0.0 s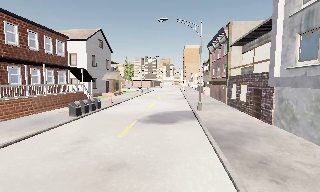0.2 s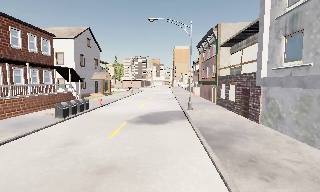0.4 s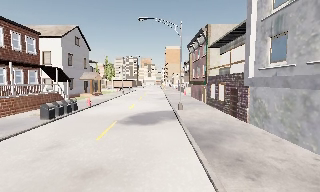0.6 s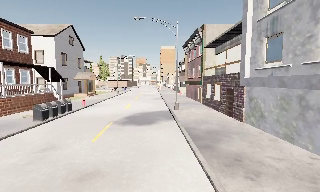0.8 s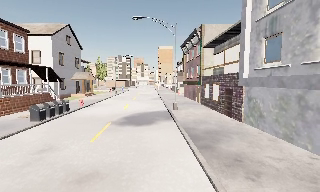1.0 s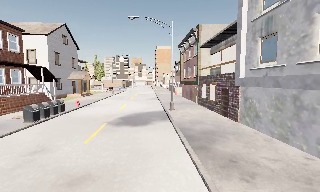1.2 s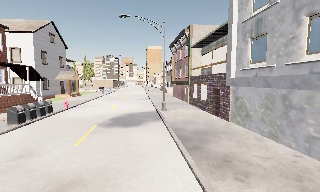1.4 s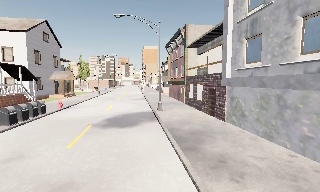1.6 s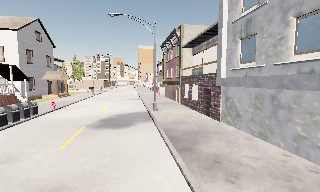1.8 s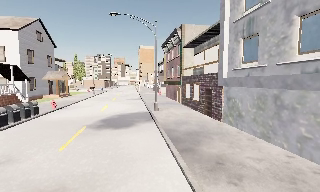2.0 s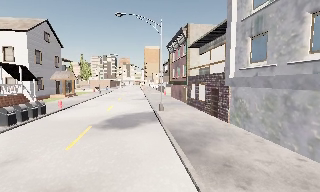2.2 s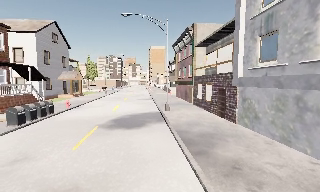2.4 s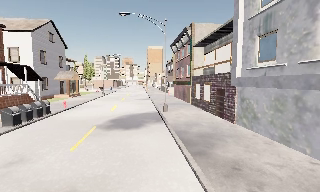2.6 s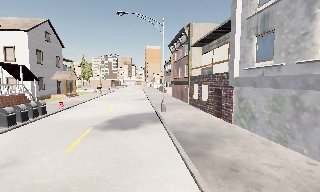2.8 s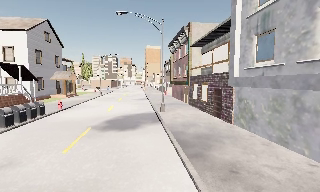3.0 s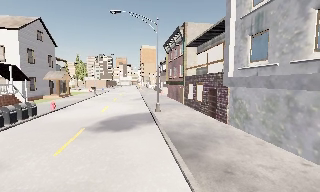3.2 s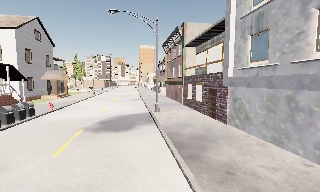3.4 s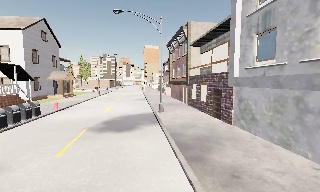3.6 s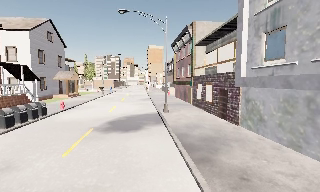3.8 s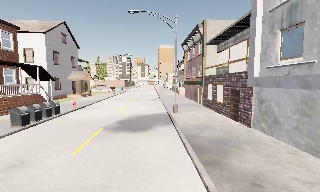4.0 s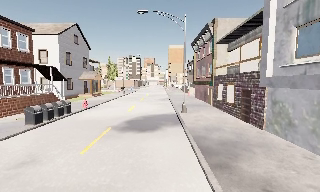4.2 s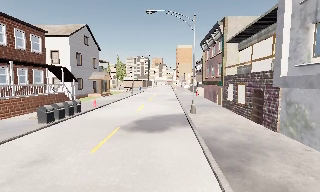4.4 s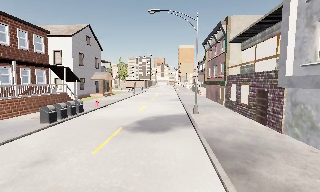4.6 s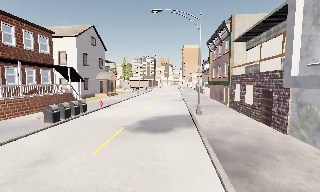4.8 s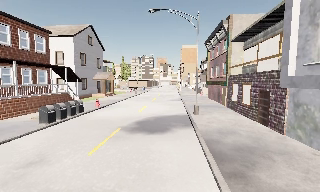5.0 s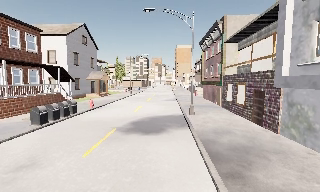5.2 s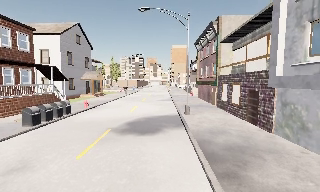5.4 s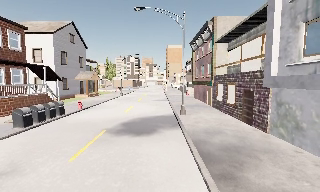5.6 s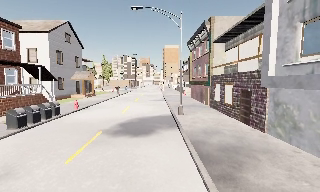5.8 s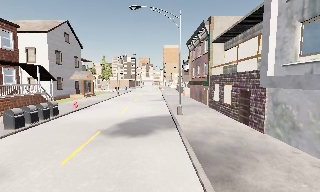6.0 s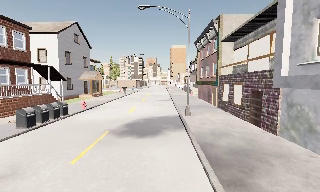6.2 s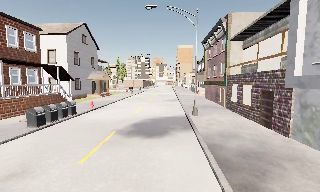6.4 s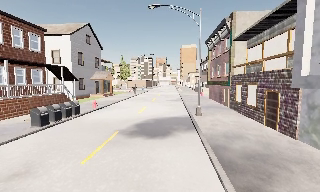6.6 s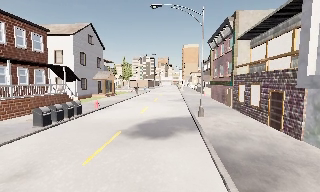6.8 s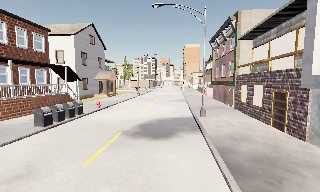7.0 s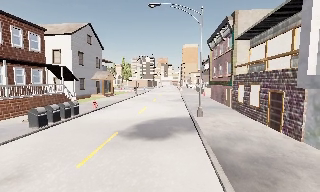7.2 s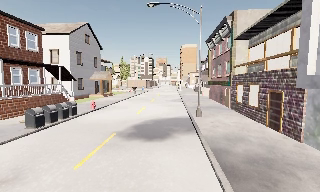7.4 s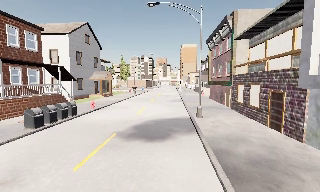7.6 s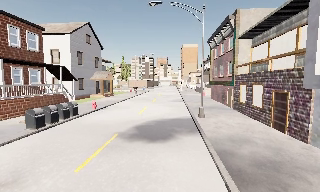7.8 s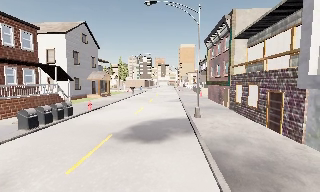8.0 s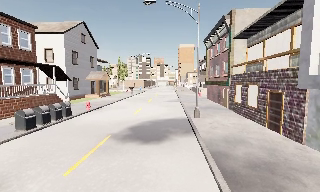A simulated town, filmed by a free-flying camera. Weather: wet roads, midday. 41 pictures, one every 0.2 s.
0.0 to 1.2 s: The camera pans to its right, which is clockwise from overhead, by about 15 degrees.
1.2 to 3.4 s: The camera travels forward, about 1 m, so what stands in front looms larger.
3.4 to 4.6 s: The camera swings to its left by about 15 degrees, and the scene slides to the right.
4.6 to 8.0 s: The camera travels forward, about 1.5 m, so what stands in front looms larger.
The film runs forward here.
